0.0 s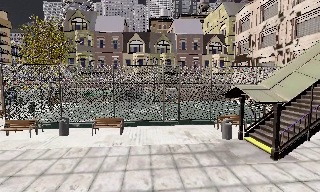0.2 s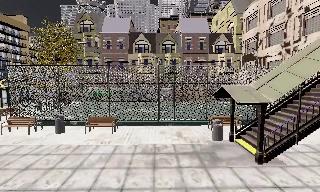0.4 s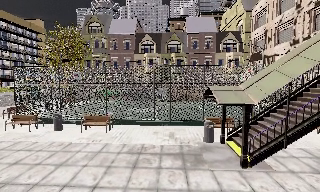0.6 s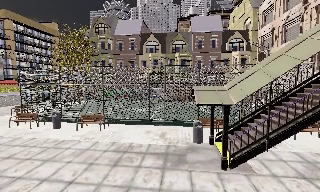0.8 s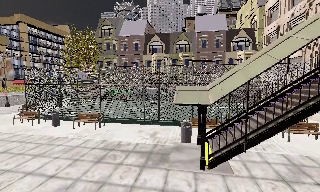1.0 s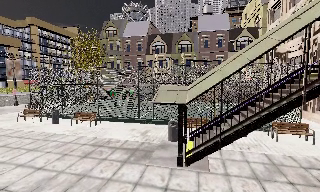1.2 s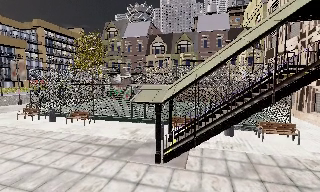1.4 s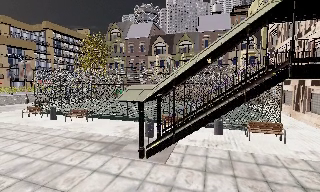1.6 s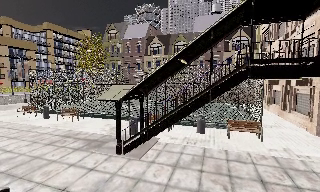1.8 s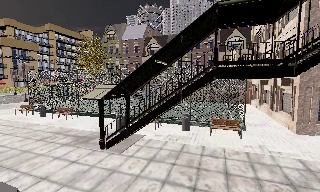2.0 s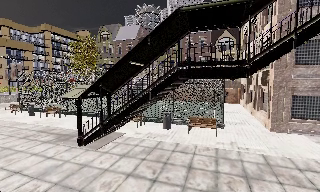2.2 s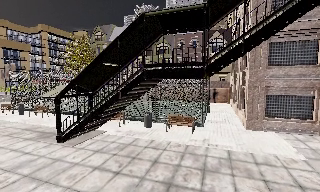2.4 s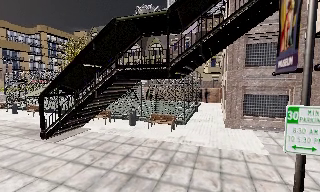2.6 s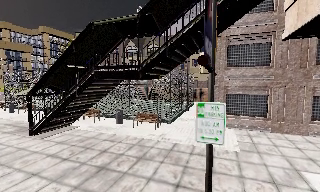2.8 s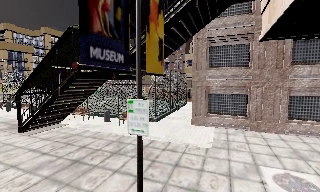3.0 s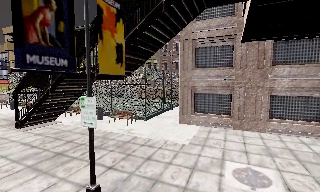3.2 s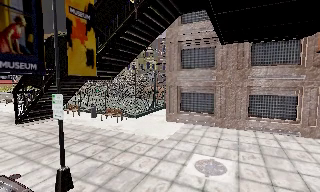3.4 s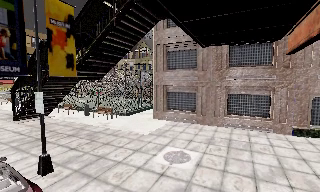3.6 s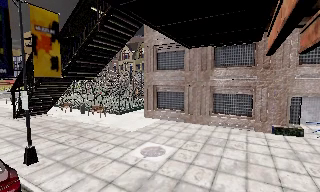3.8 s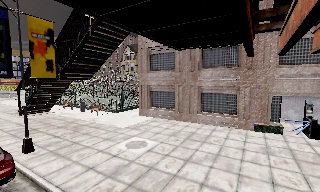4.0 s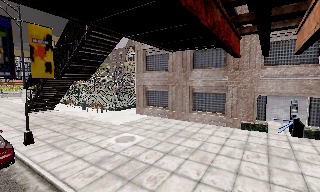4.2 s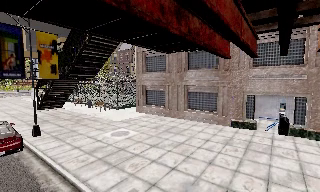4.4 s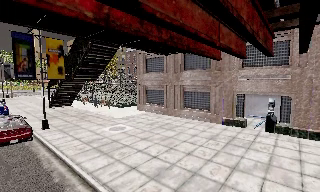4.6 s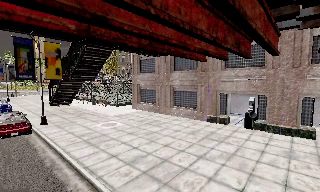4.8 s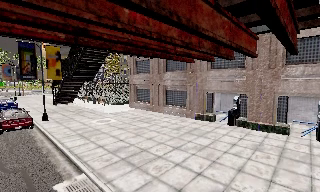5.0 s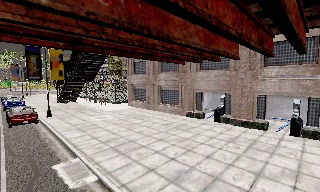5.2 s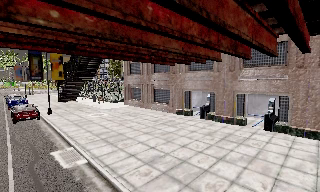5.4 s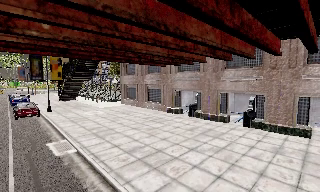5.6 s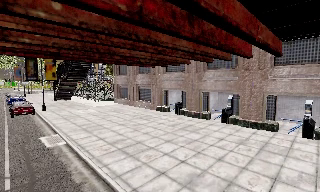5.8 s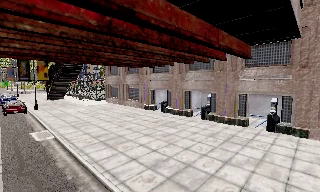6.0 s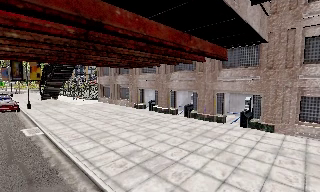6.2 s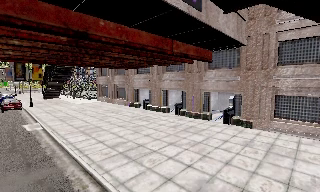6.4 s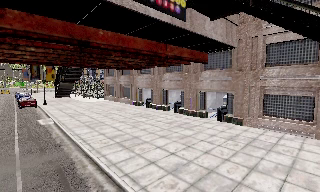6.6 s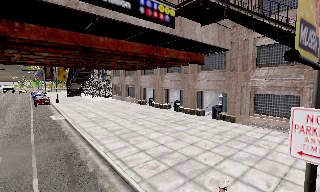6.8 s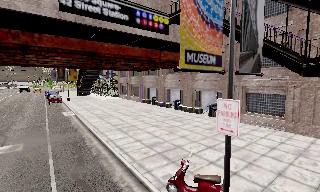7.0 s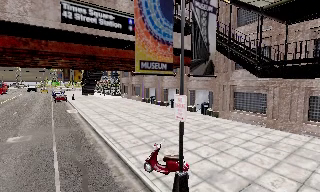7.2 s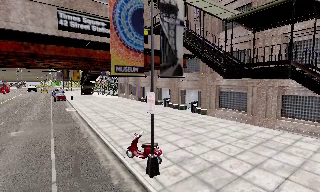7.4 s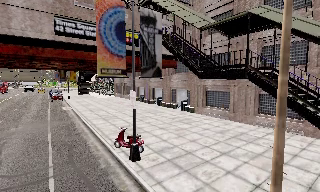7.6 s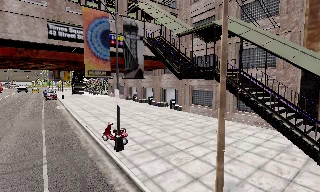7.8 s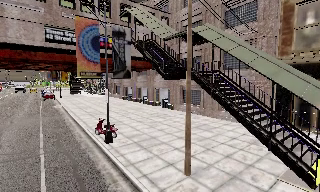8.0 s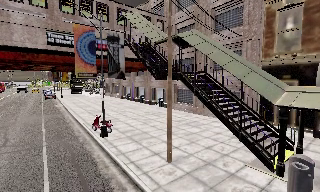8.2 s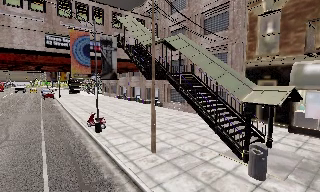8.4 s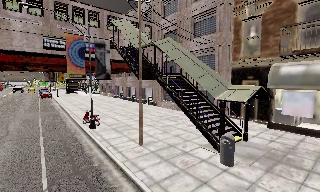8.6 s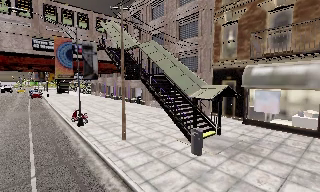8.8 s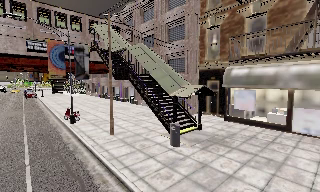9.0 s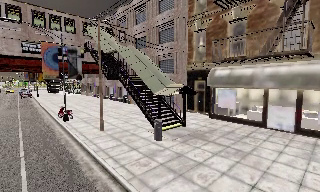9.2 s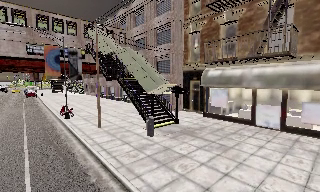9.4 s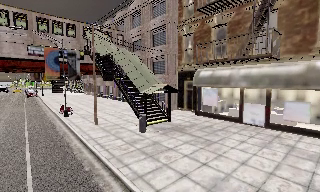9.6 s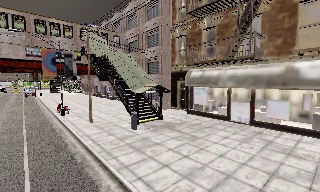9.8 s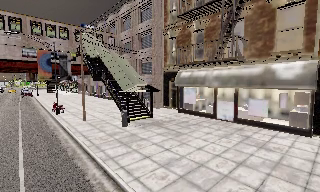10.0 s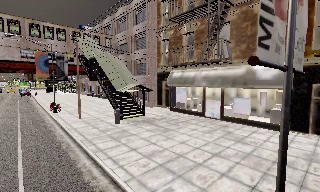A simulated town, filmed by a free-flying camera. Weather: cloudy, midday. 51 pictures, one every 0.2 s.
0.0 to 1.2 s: The camera pans to its left, which is counterclockwise from overhead, by about 20 degrees. It travels to its right, about 7 m.
1.2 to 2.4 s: The camera travels to its right, about 8 m, so close, fixed things drift to the left.
2.4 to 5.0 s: The camera pans to its left, which is counterclockwise from overhead, by about 25 degrees. It travels to its right and backward, about 19 m, so close, fixed things drift to the left.
5.0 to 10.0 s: The camera travels backward and to its right, about 30 m, so what stands in front gets smaller.
The film runs backward here.
